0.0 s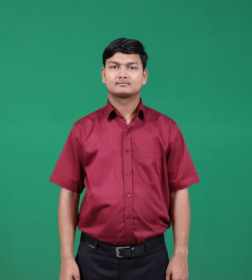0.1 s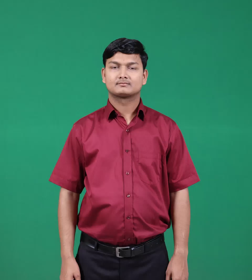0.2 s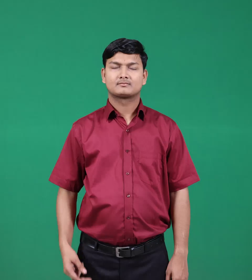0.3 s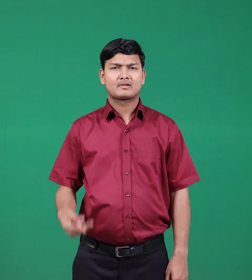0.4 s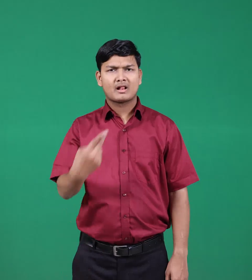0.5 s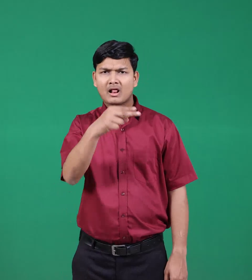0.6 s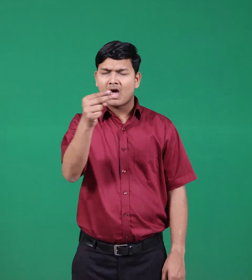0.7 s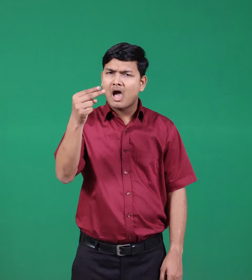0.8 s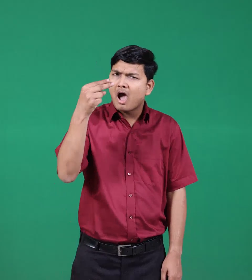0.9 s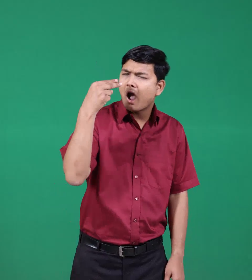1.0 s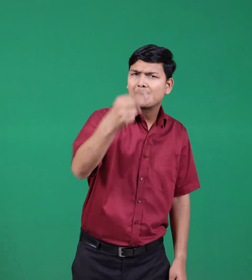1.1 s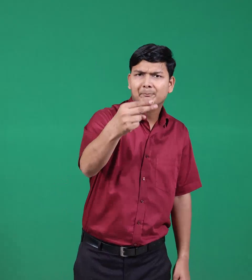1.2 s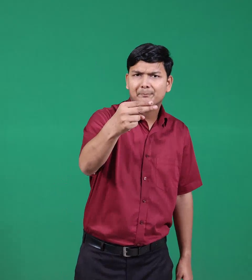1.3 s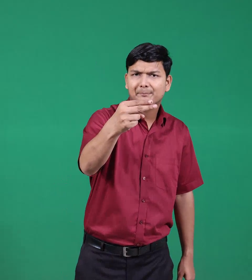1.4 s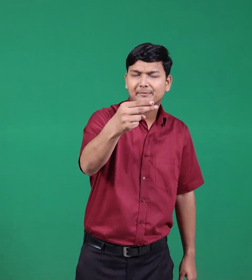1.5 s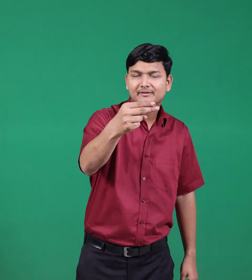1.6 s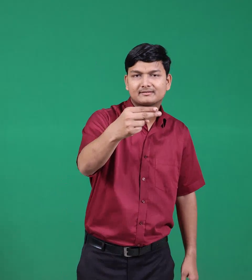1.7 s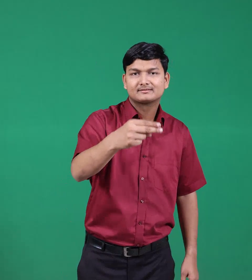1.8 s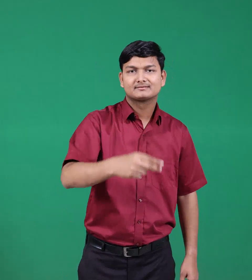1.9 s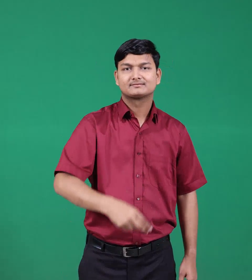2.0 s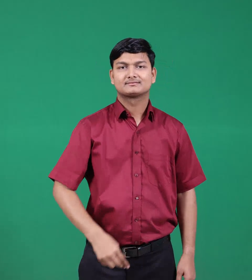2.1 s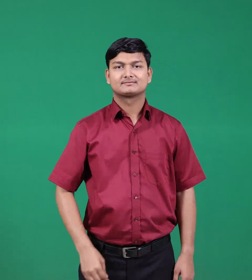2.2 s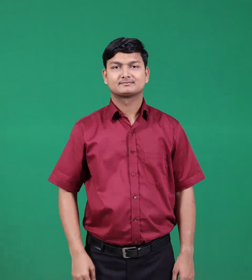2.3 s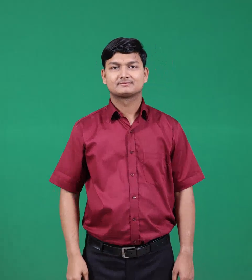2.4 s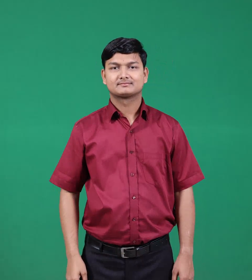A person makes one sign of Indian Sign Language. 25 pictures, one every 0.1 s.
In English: named
